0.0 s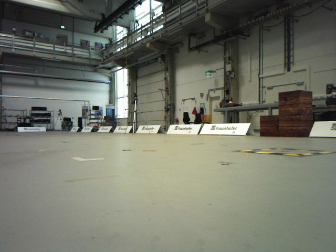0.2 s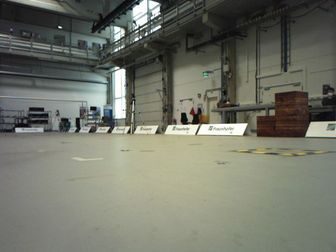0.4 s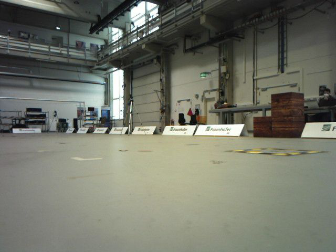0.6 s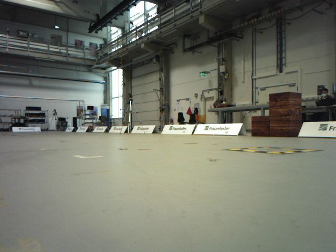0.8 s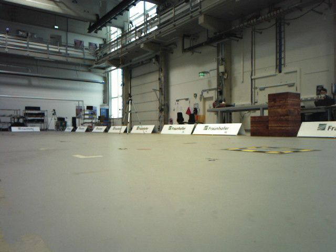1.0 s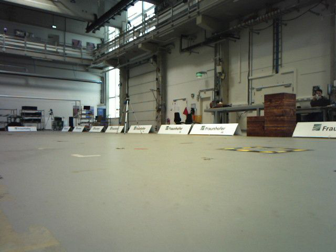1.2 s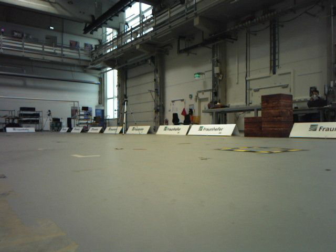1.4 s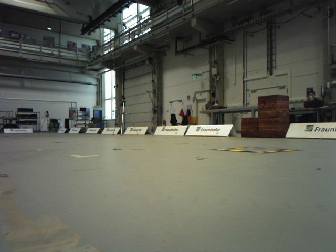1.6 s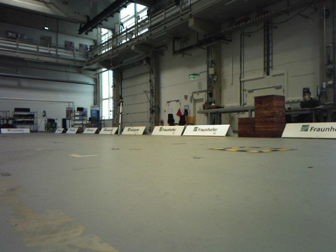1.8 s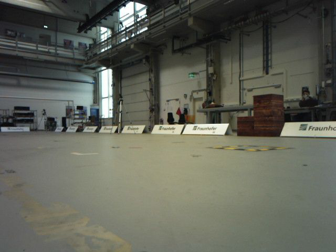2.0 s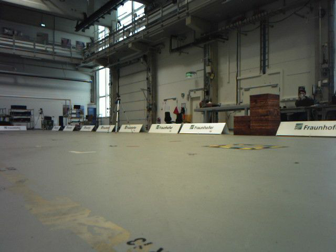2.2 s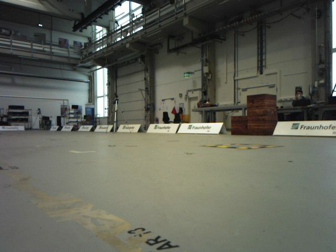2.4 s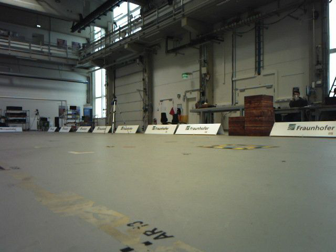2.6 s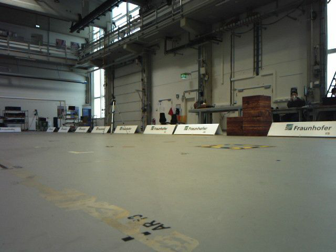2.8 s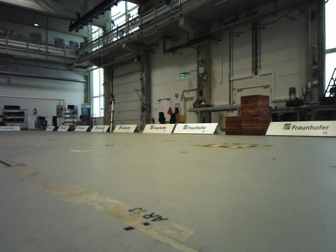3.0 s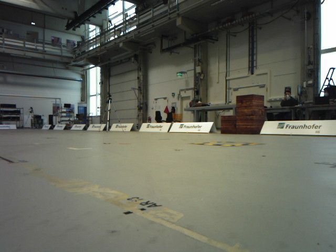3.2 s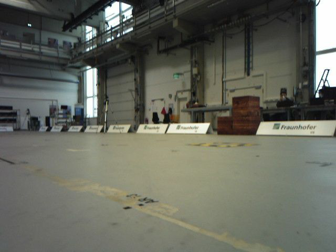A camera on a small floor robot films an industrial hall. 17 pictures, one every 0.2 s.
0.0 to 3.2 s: The camera travels backward, about 0.6 m, so what stands in front gets smaller.
The film runs backward here.
